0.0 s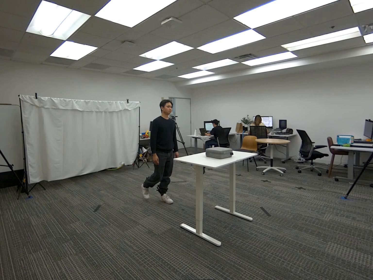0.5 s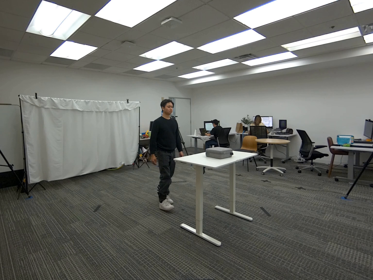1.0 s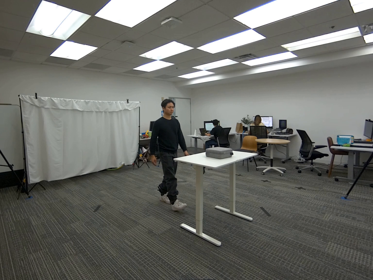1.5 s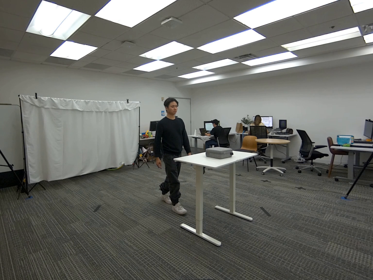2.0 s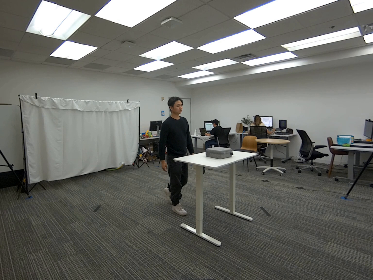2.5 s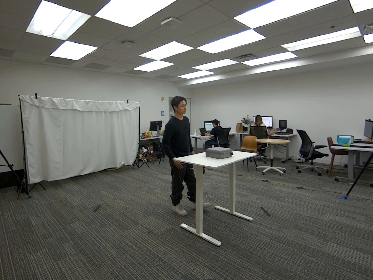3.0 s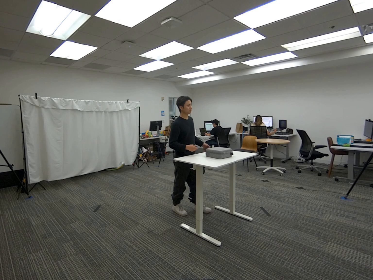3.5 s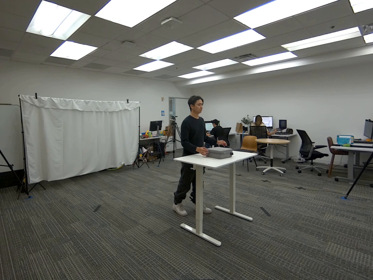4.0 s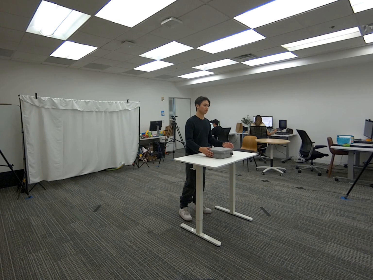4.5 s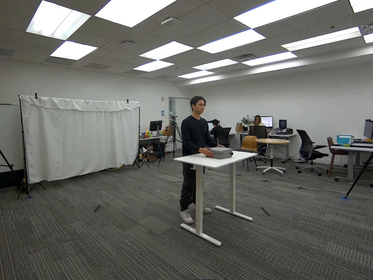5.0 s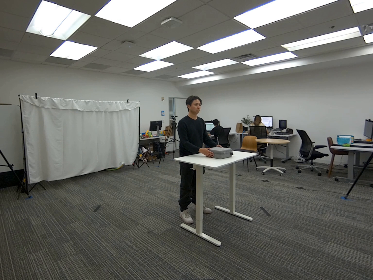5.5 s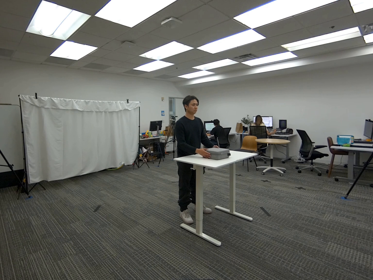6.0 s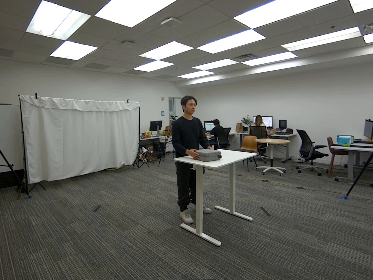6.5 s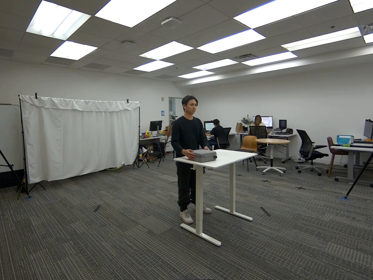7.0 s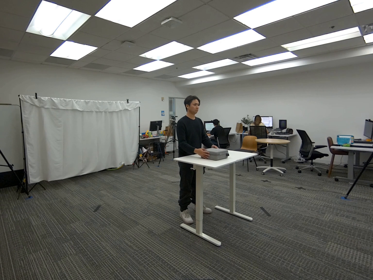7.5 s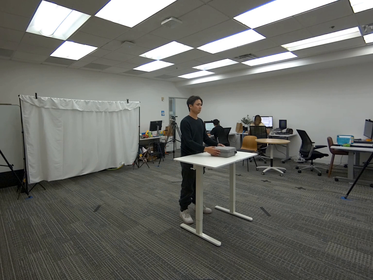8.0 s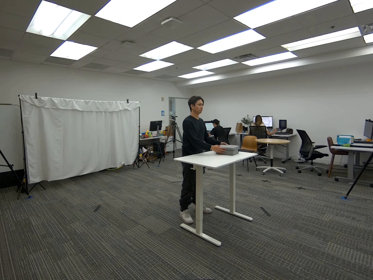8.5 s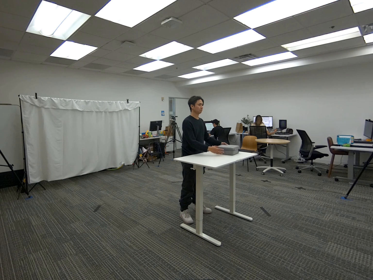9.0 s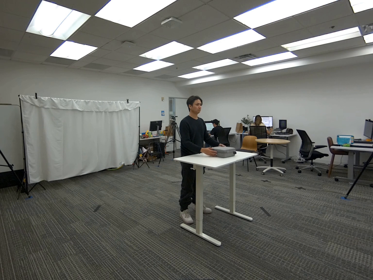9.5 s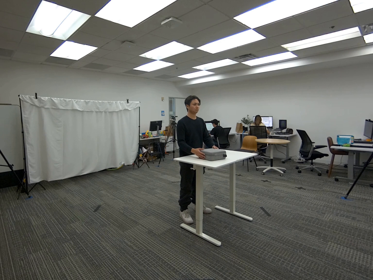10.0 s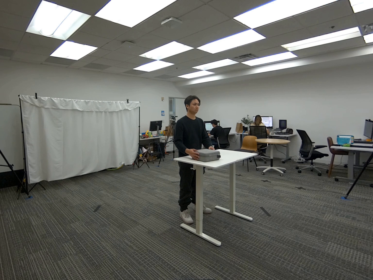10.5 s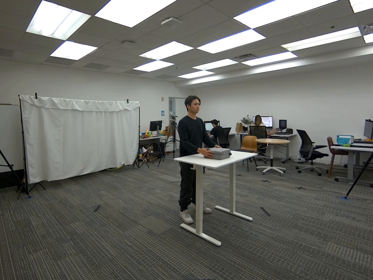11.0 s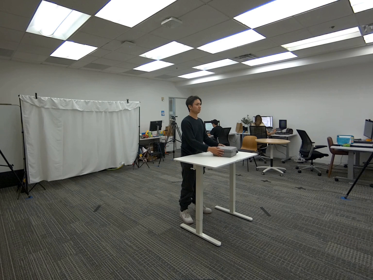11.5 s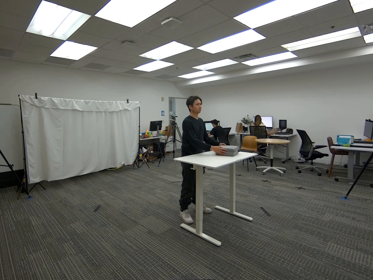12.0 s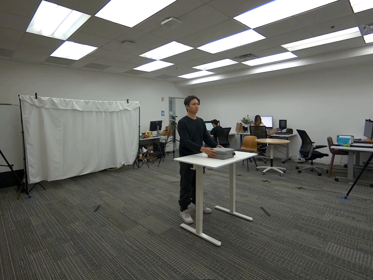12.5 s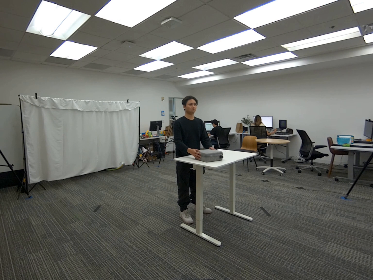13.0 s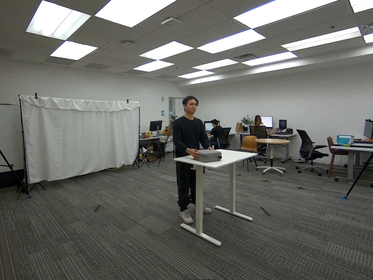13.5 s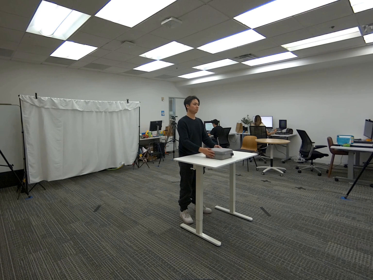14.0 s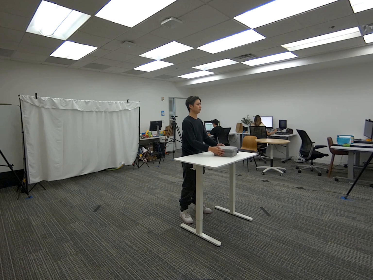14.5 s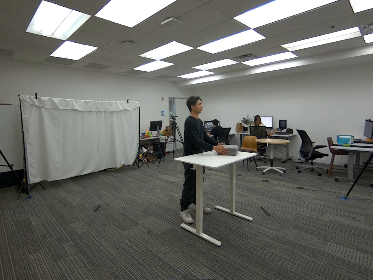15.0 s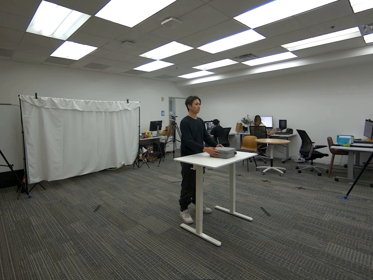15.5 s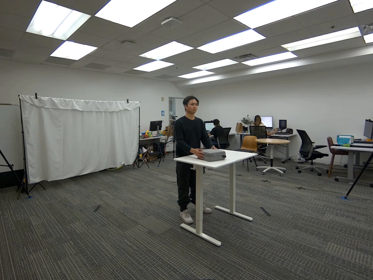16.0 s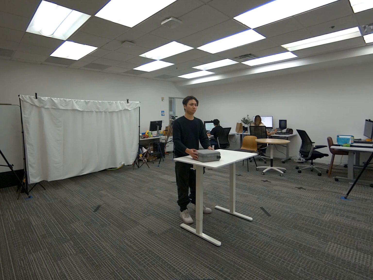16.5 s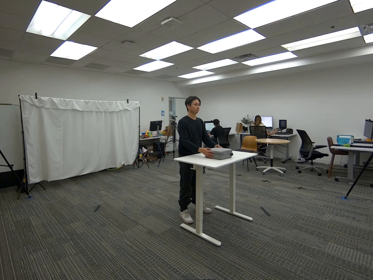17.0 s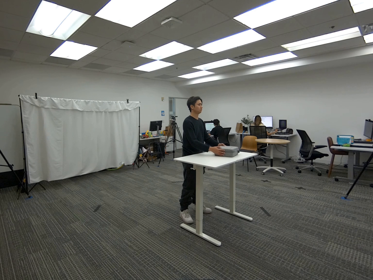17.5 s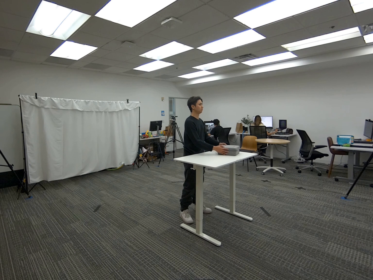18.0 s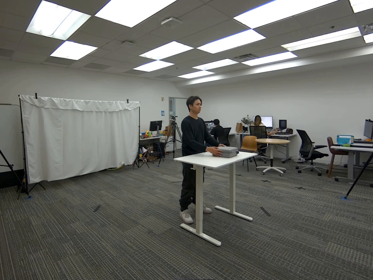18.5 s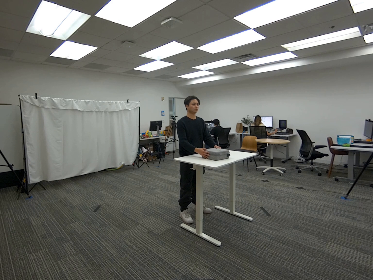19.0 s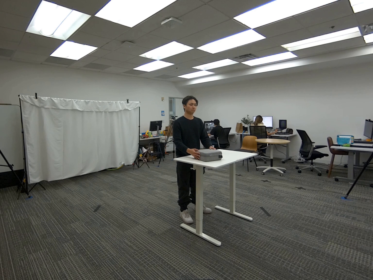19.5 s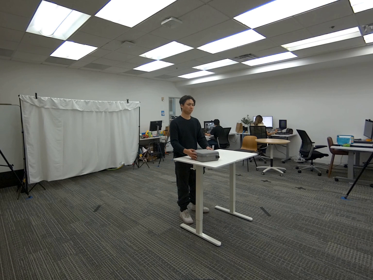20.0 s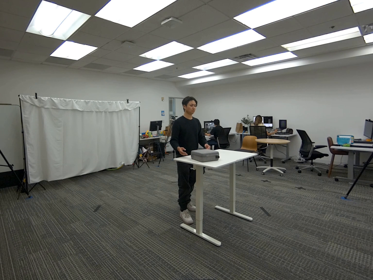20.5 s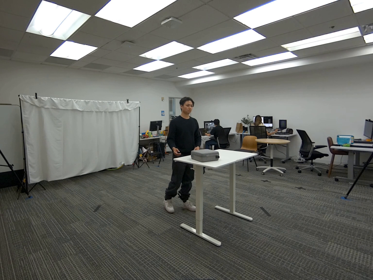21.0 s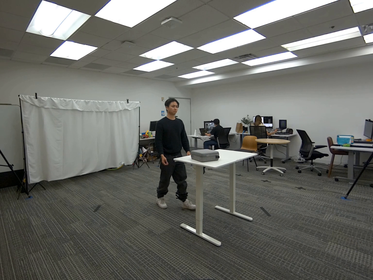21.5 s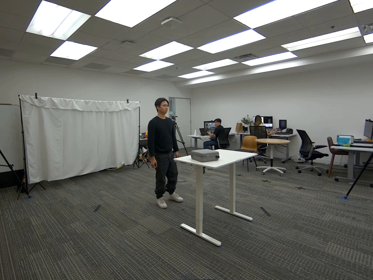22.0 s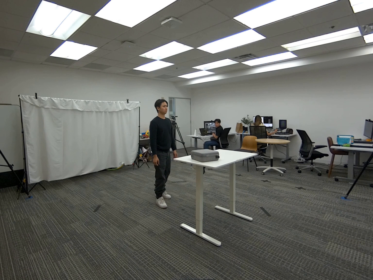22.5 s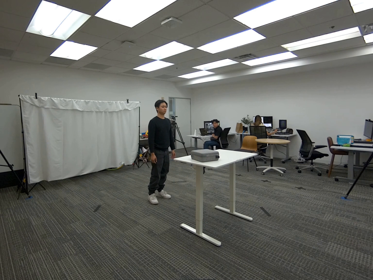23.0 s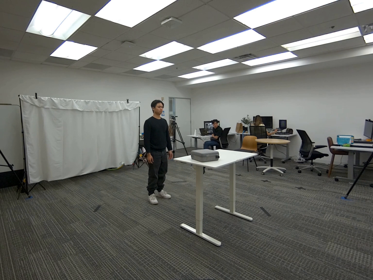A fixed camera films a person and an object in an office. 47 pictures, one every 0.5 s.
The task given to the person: Walk over to the gray case on top of the white desk. Use both hands to hold onto the case on the table, and slide the case side to side until end of sequence.
